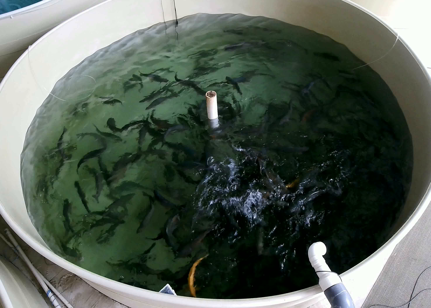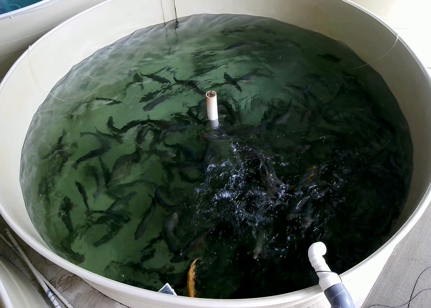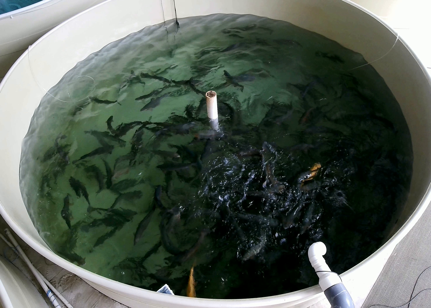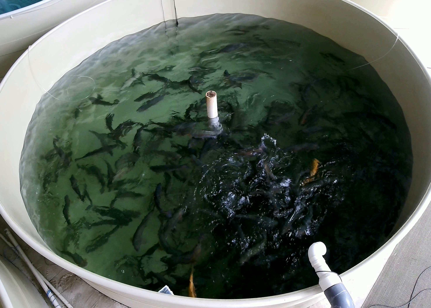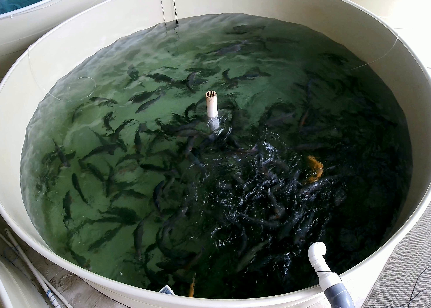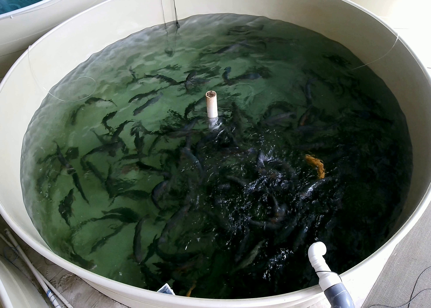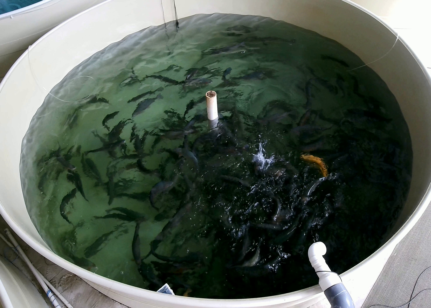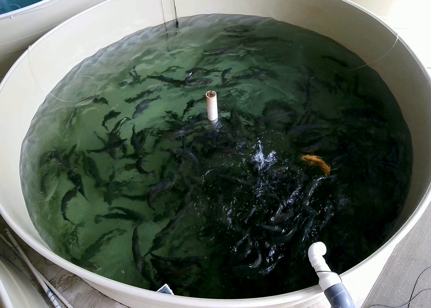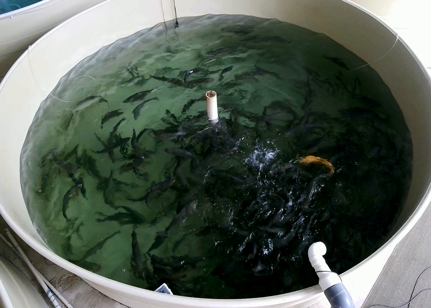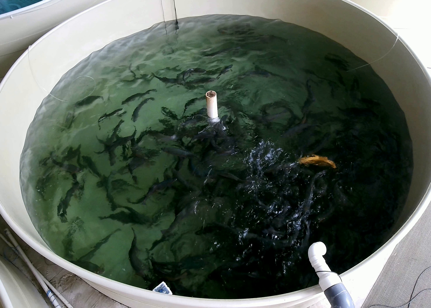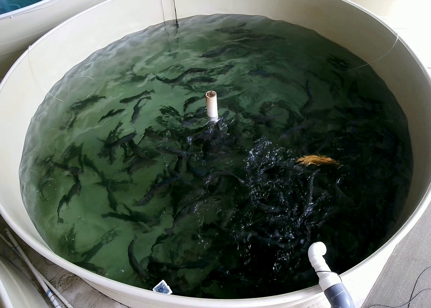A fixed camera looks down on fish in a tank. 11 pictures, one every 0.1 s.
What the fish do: Weak feeding.
